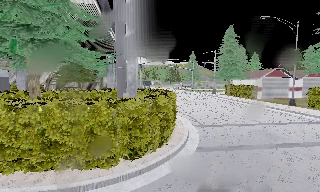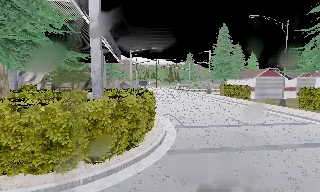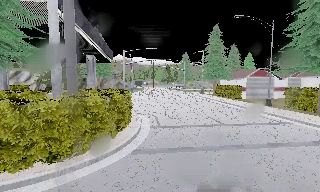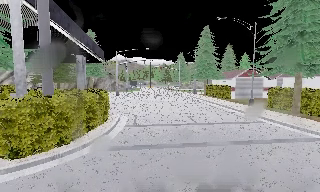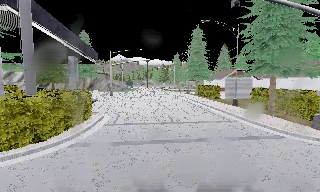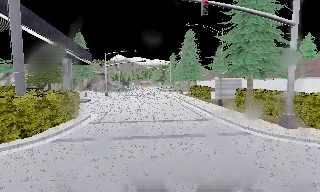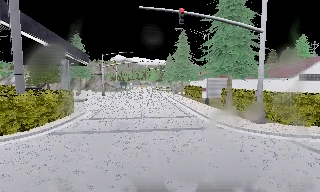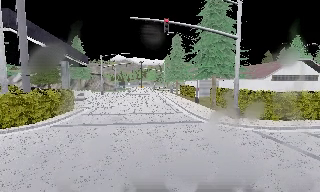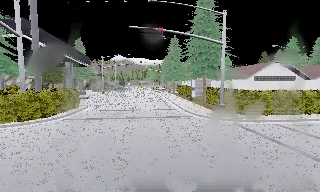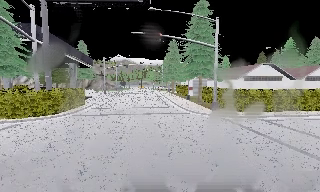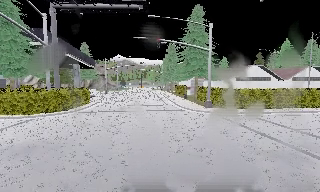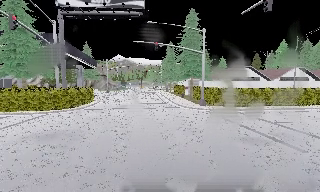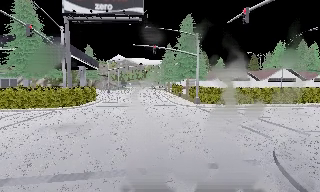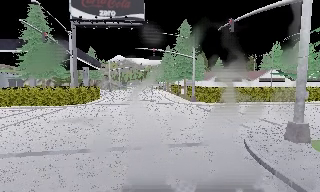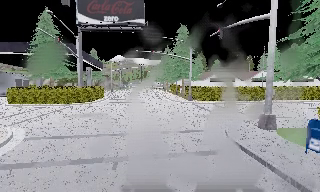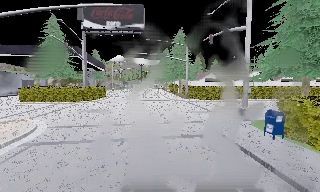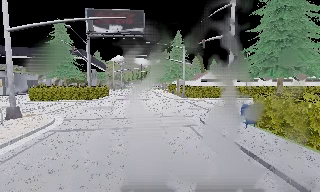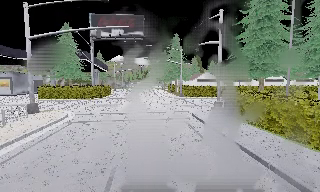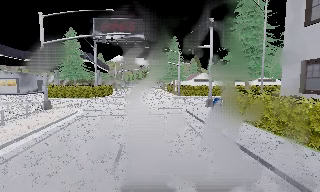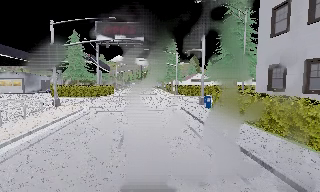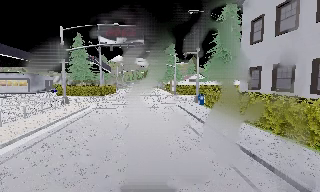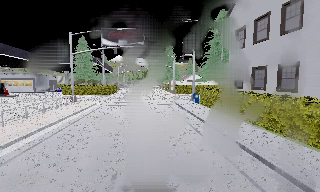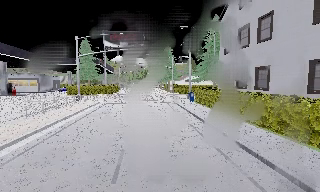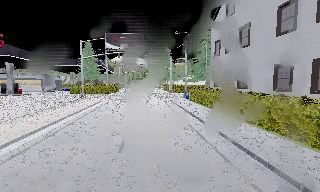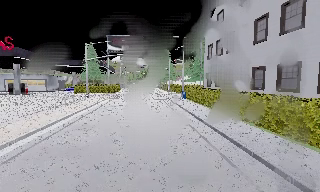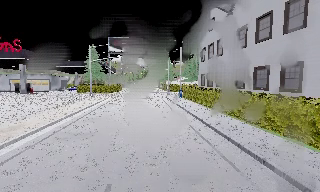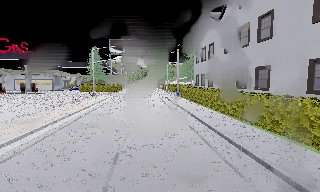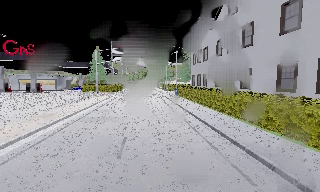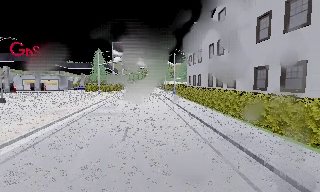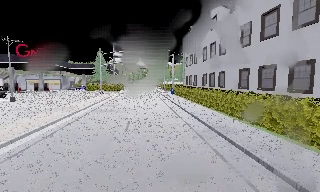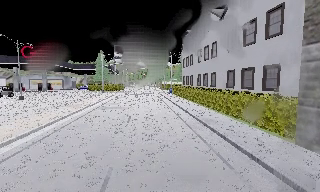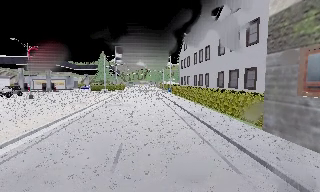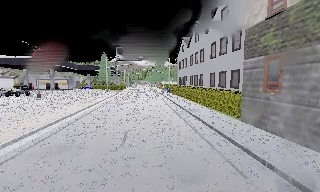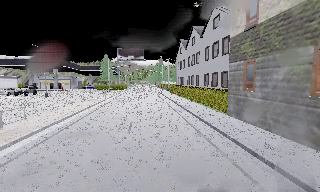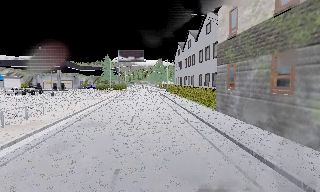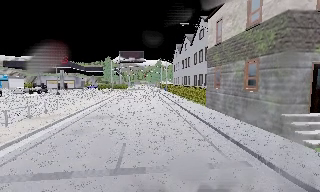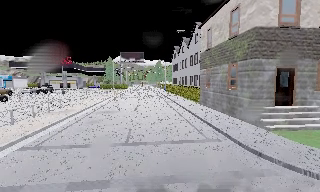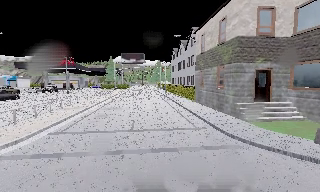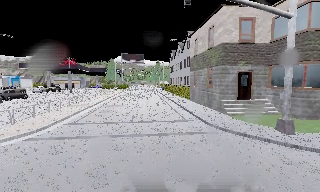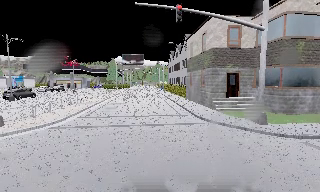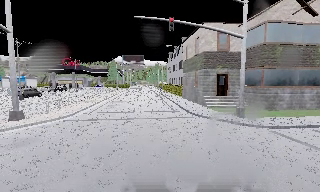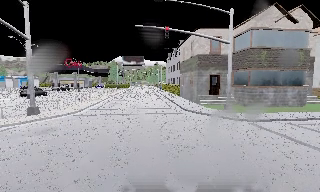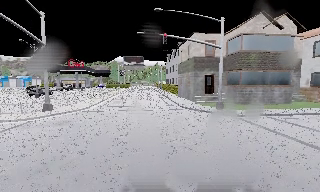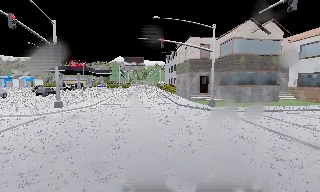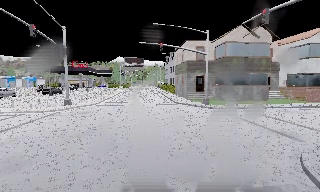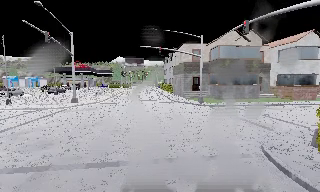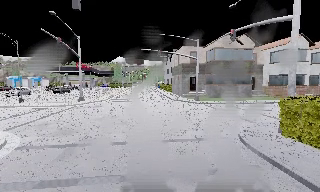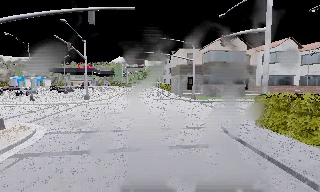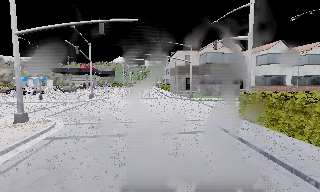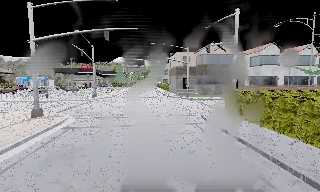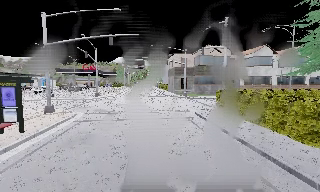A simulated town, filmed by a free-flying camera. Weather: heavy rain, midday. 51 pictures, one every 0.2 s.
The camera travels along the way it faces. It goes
backward.
0.0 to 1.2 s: The camera travels to its right, about 7 m, so close, fixed things drift to the left.
1.2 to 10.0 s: The camera travels backward, about 75 m, so what stands in front gets smaller.
The film runs backward here.
